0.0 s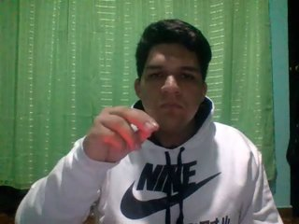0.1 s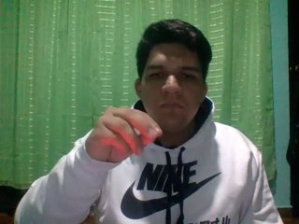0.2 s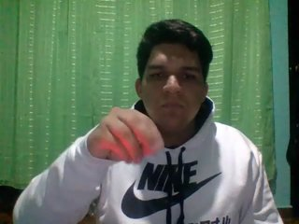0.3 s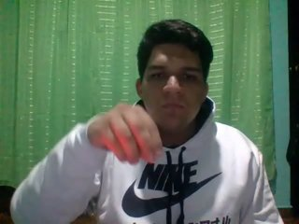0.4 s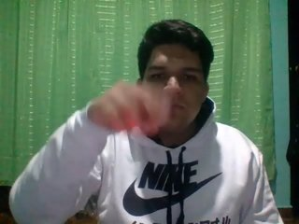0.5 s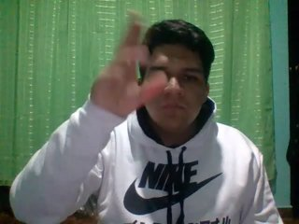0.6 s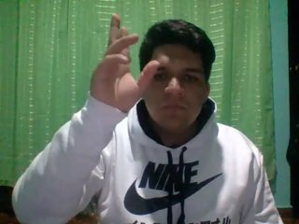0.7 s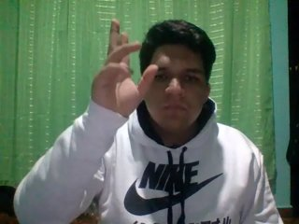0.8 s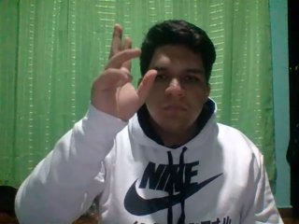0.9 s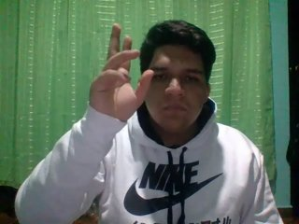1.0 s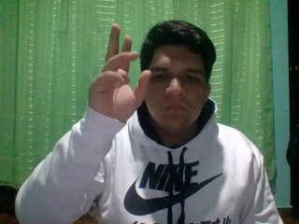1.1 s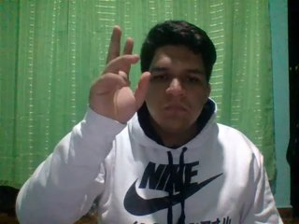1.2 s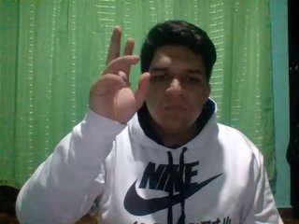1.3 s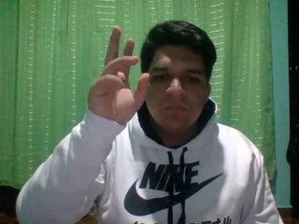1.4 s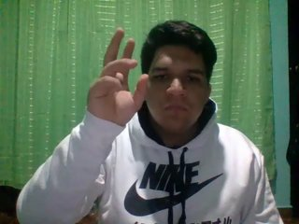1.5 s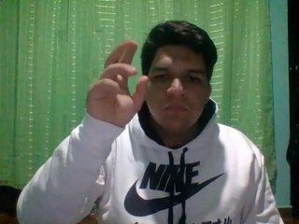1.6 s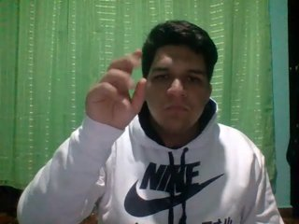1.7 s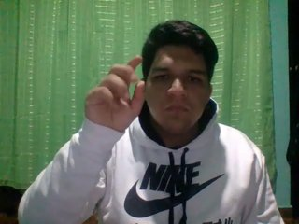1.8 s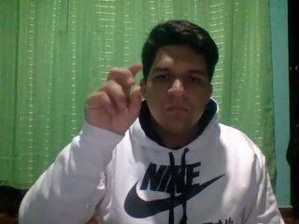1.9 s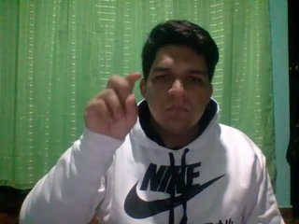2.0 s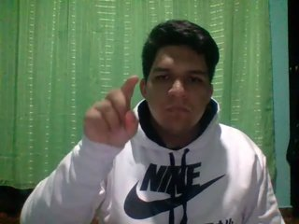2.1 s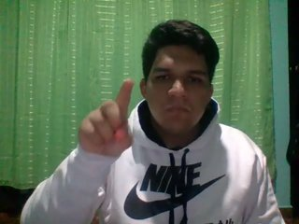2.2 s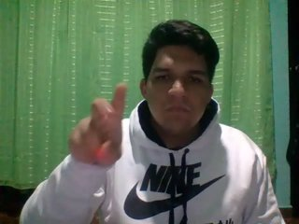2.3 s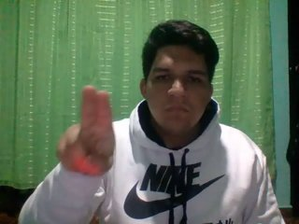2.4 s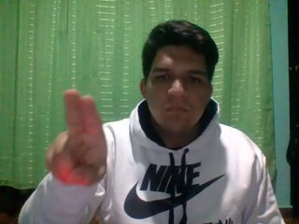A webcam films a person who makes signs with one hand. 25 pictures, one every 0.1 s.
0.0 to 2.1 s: On the screen the hand sweeps upward. The name of the sign: Throw up.
